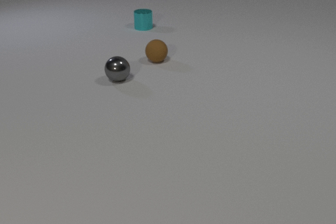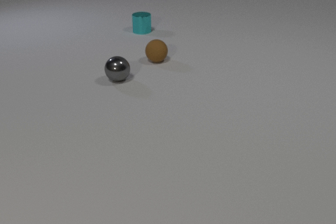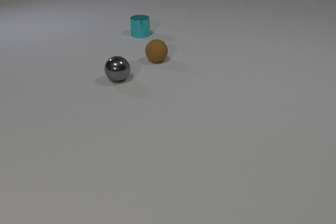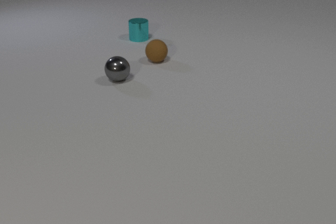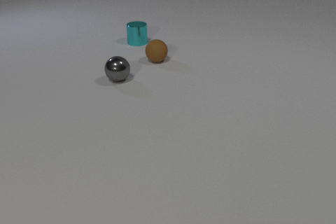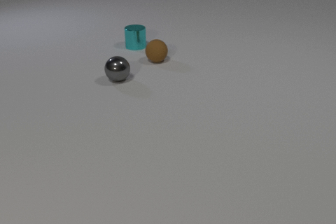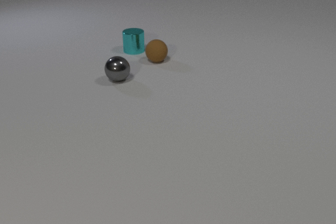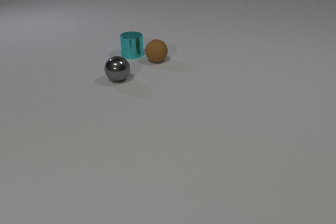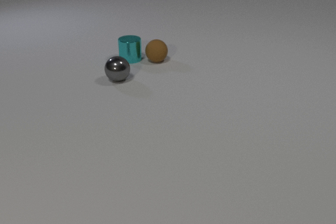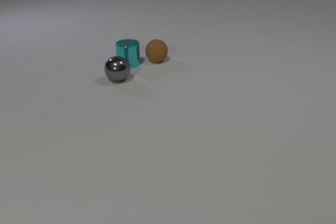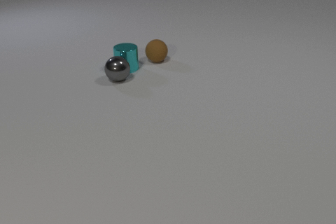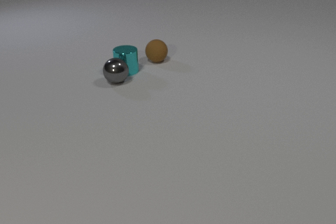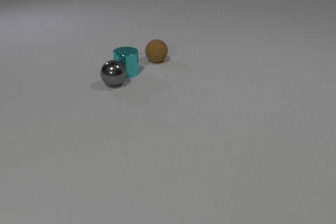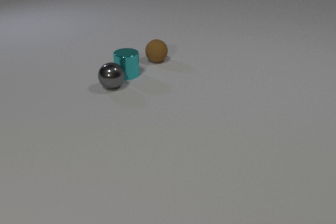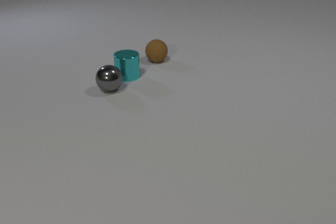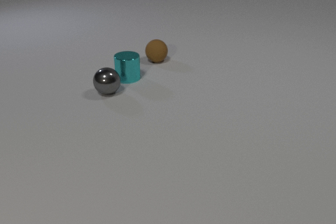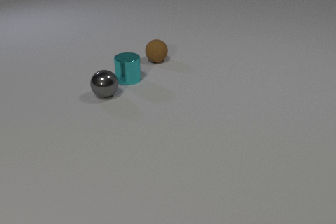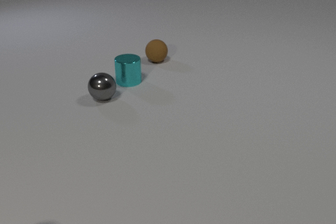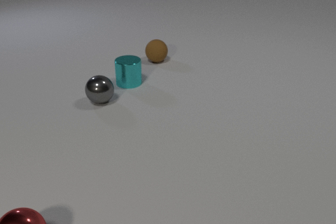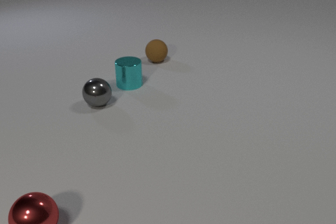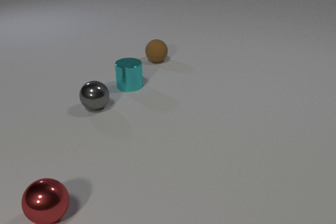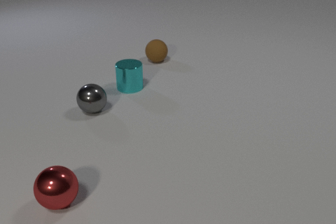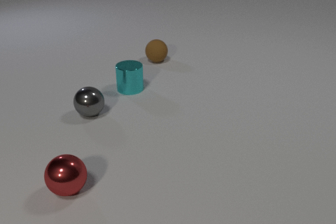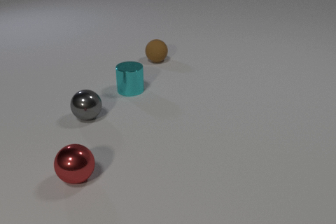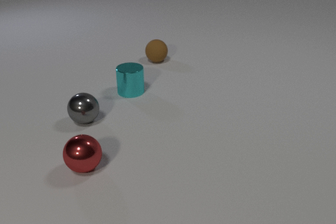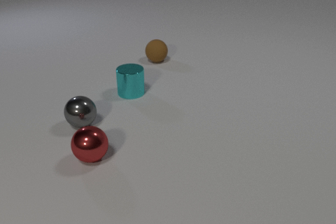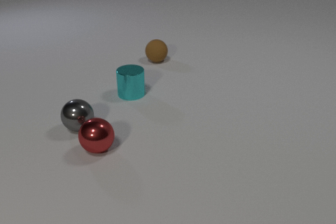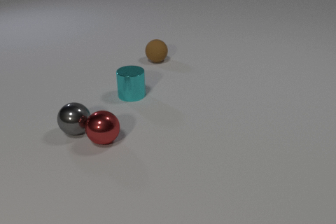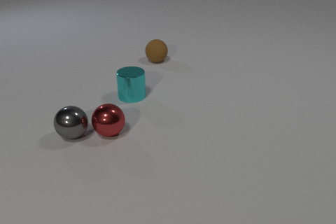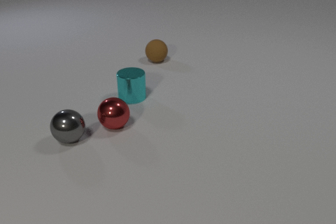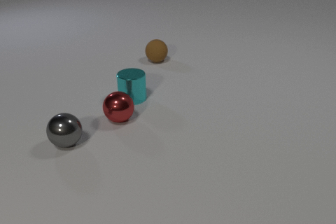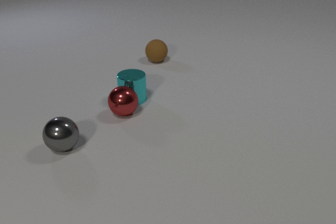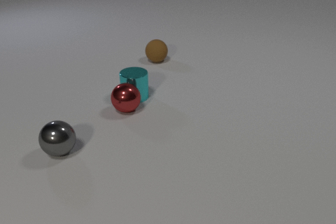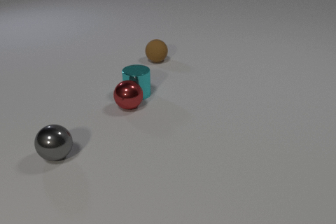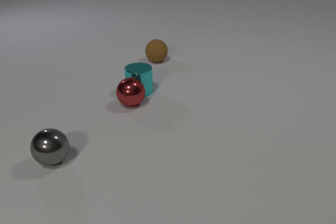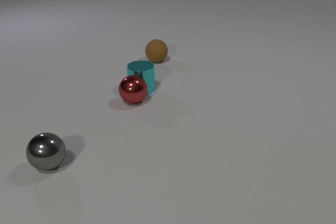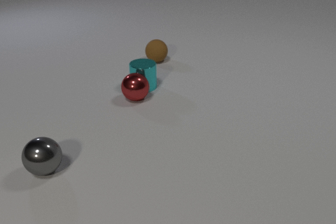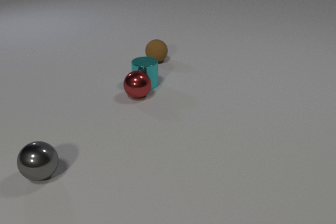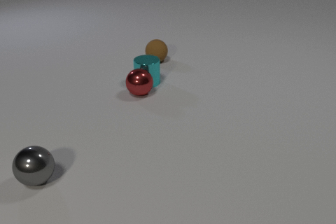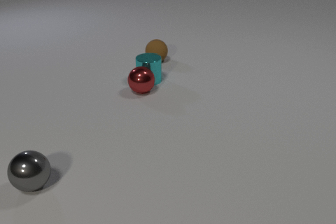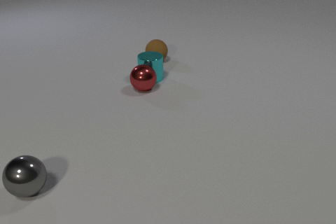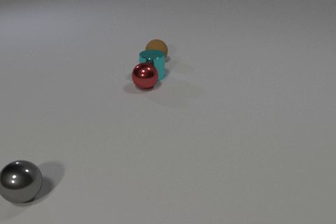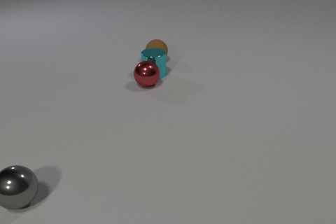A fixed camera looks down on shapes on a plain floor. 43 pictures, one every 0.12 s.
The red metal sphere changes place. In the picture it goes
away from the camera.
The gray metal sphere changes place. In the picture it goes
toward the camera.
0.00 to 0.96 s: The cyan metal cylinder slides toward the camera.
0.96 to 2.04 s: The cyan metal cylinder slides toward the camera. The gray metal sphere rolls toward the camera. The cyan metal cylinder and the gray metal sphere collide.
2.04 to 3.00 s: The cyan metal cylinder slides toward the camera. The gray metal sphere rolls toward the camera and to the left. The red metal sphere comes in at the bottom edge, rolls away from the camera and to the right.
3.00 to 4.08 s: The cyan metal cylinder slides to the right. The gray metal sphere rolls toward the camera and to the left. The red metal sphere rolls away from the camera and to the right. The cyan metal cylinder and the red metal sphere collide.
4.08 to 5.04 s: The cyan metal cylinder slides away from the camera. The gray metal sphere rolls toward the camera and to the left. The red metal sphere rolls away from the camera.
Are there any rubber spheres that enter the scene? no.
How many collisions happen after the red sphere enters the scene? 1.
What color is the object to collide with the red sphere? cyan.
